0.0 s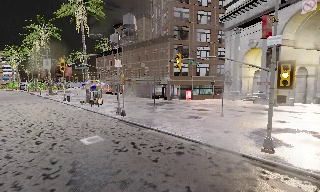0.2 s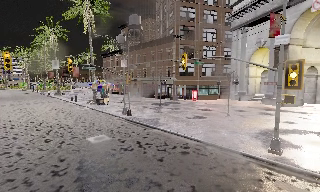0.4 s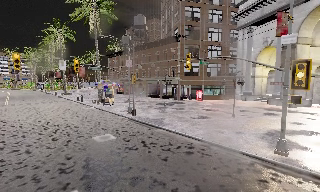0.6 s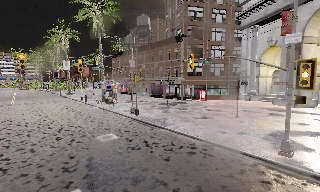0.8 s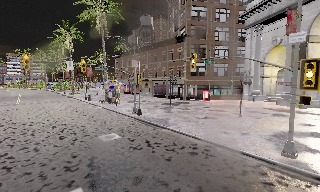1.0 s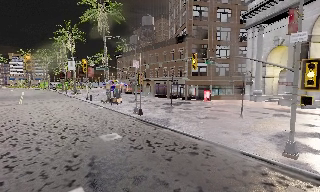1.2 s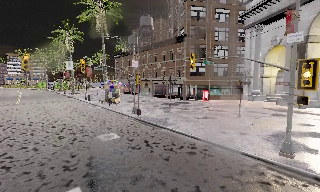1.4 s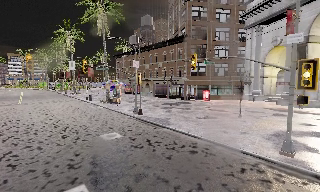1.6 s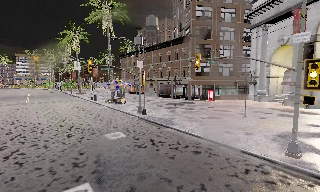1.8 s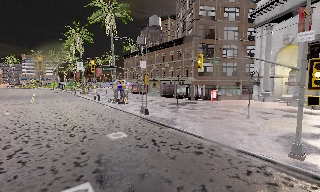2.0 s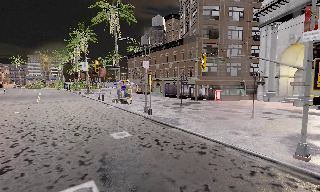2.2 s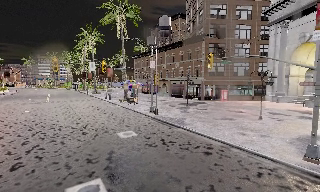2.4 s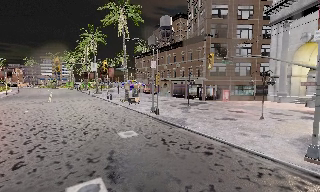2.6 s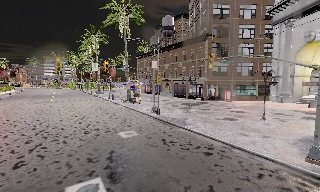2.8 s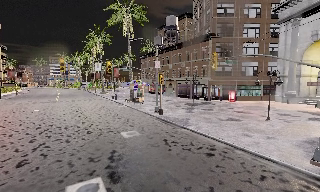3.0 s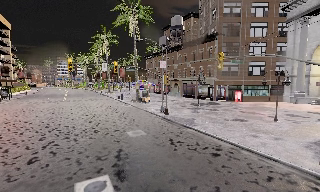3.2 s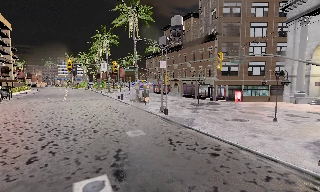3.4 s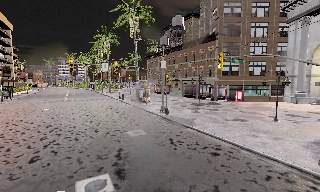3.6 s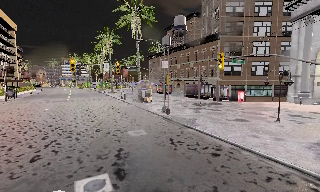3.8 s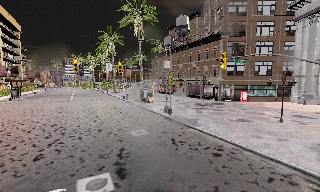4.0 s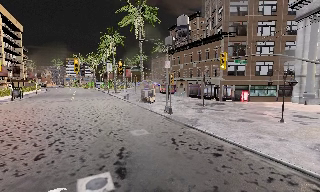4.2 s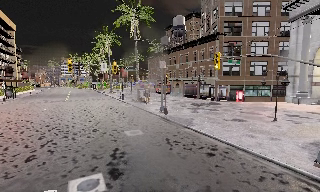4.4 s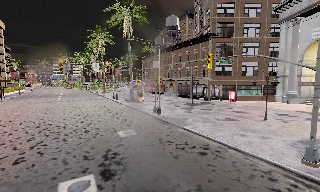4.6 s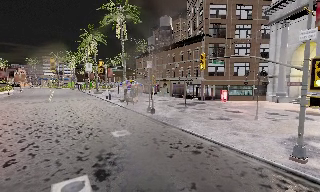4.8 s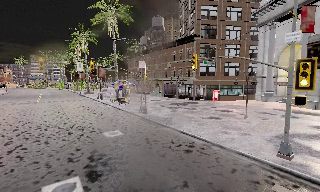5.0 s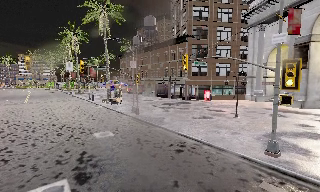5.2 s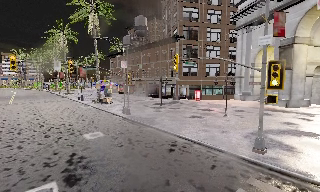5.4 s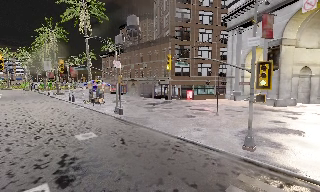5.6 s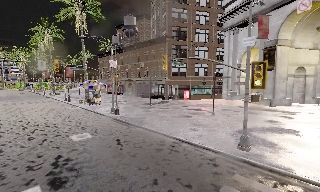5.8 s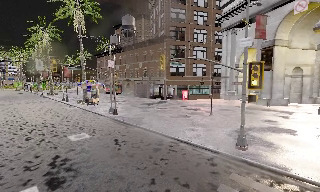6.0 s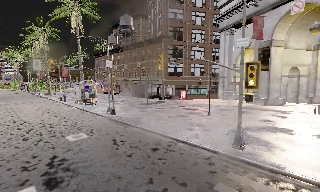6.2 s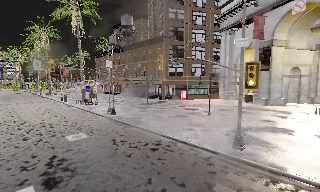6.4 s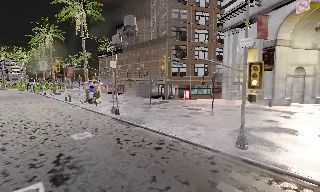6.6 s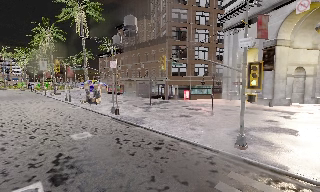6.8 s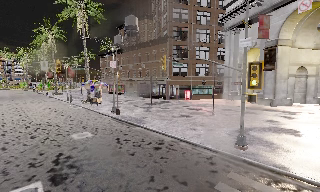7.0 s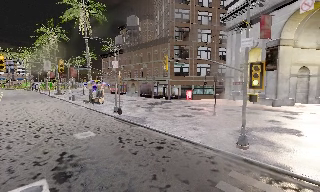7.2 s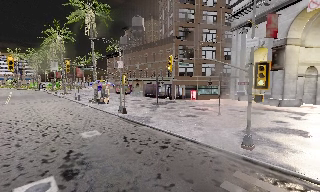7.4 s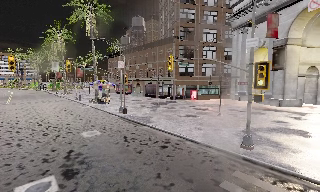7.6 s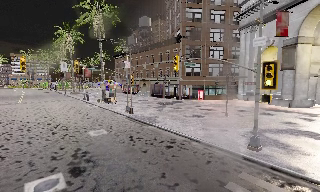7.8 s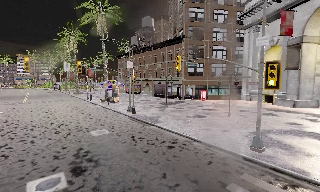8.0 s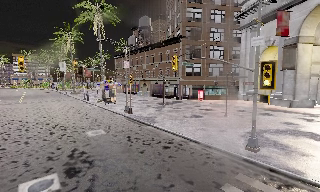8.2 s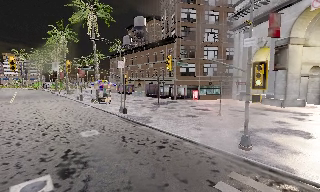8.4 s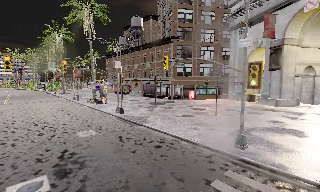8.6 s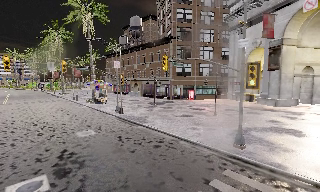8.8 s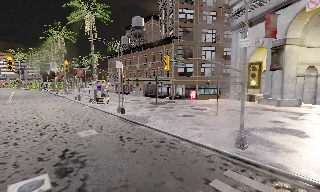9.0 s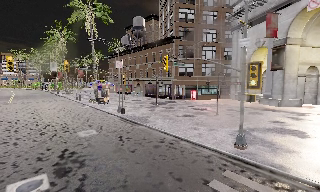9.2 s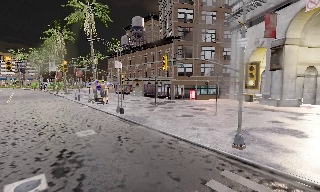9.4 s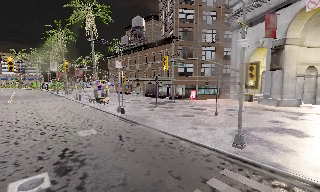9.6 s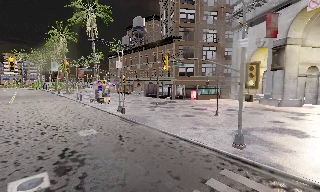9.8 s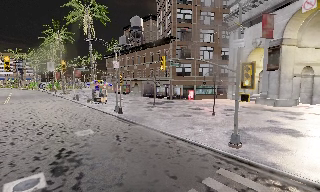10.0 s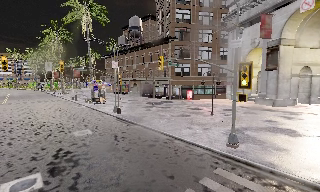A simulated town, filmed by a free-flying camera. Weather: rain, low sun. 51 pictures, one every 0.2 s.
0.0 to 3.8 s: The camera pans to its left, which is counterclockwise from overhead, by about 20 degrees. It travels to its right and backward, about 1 m.
3.8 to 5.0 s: The scene slides to the left, as the camera pans about 10 degrees to its right.
5.0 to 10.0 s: The camera travels to its right and backward, about 1 m, so close, fixed things drift to the left.
The film runs backward here.
